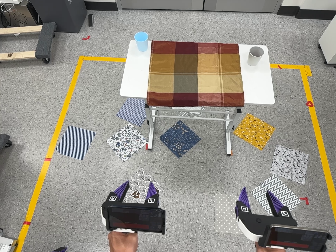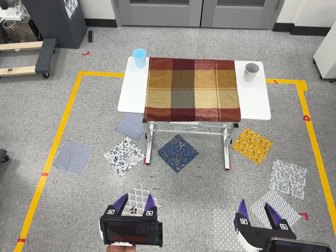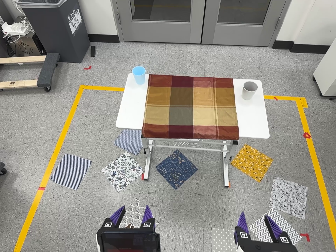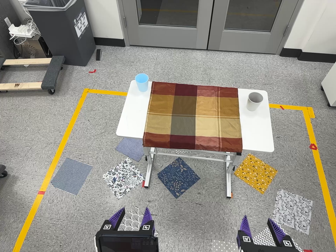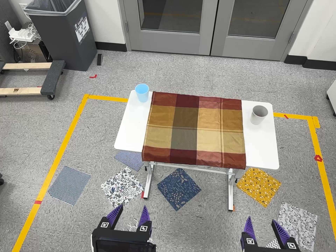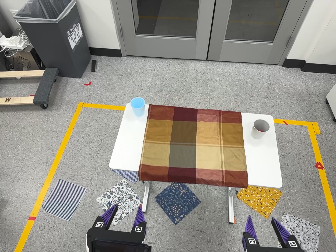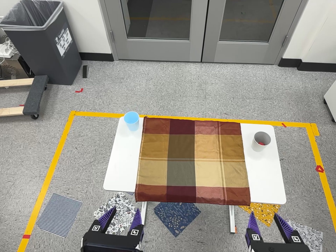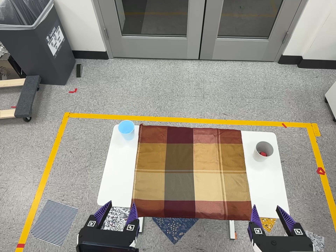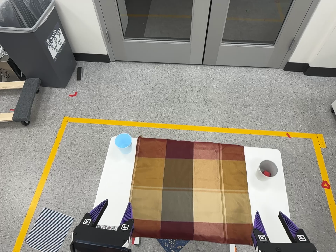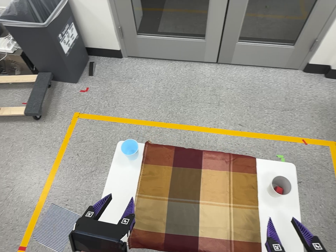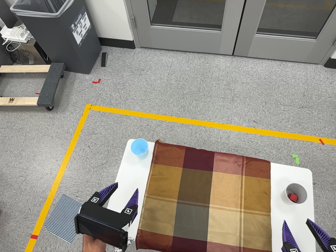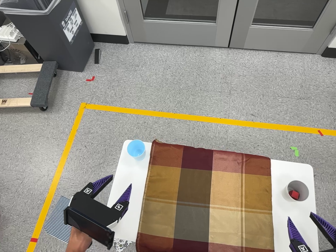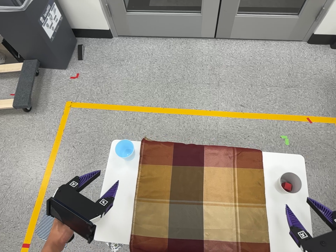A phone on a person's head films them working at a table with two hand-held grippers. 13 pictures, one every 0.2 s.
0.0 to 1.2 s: The camera travels toward the top of its view and forward, about 38 cm, so close, fixed things drift downward.
1.2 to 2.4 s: The camera travels toward the top of its view and forward, about 40 cm, so close, fixed things drift downward. Its aim tips toward the bottom of its view by about 10 degrees.
The film runs forward here.
